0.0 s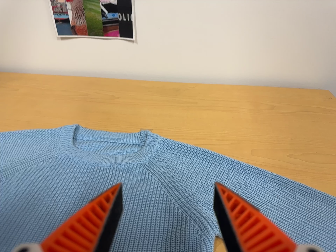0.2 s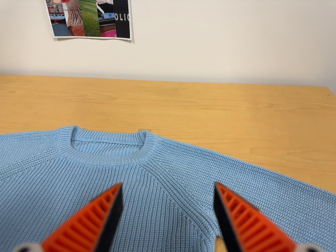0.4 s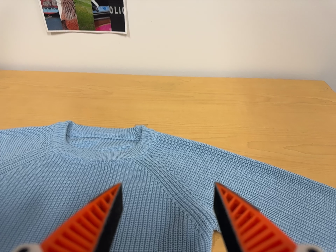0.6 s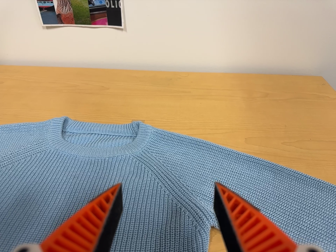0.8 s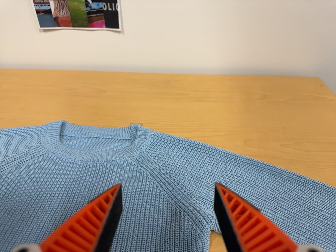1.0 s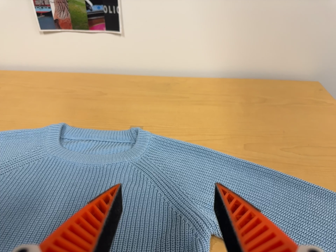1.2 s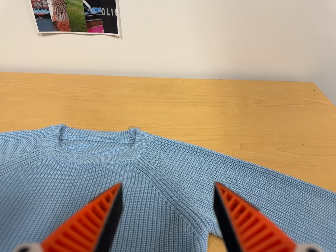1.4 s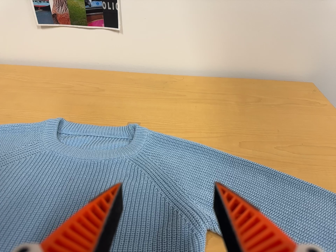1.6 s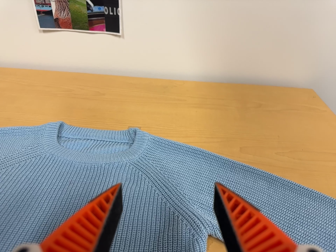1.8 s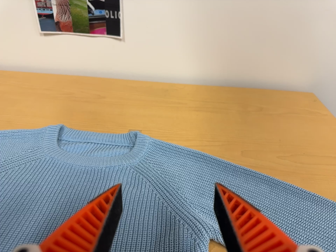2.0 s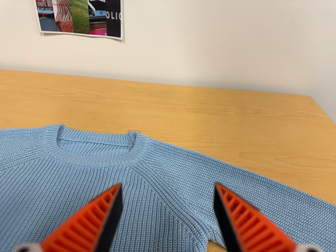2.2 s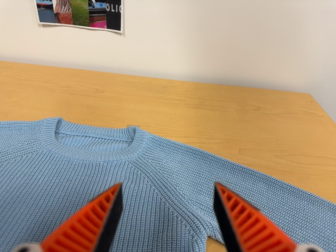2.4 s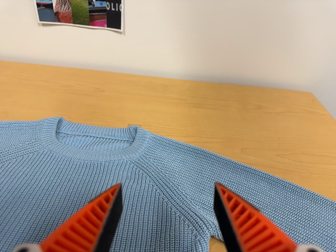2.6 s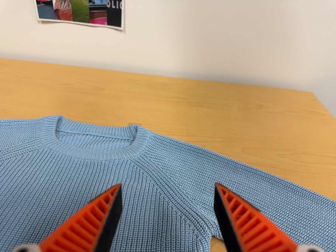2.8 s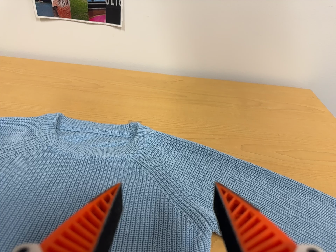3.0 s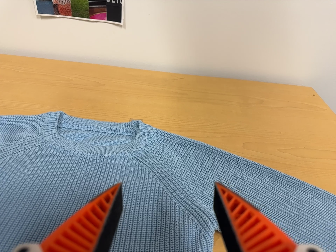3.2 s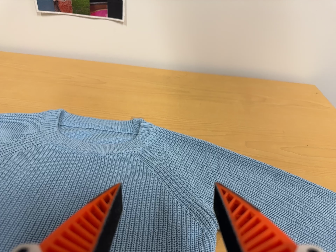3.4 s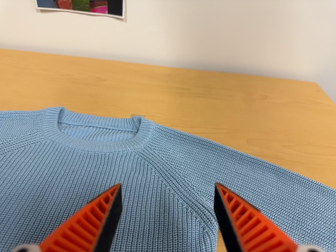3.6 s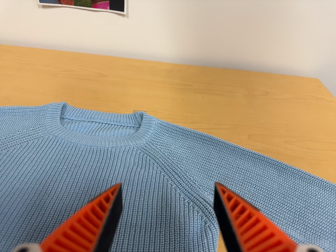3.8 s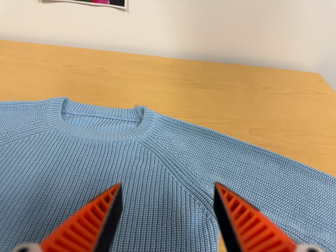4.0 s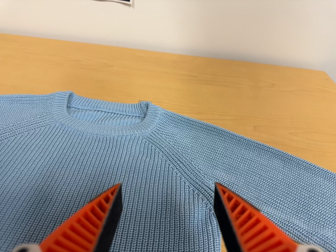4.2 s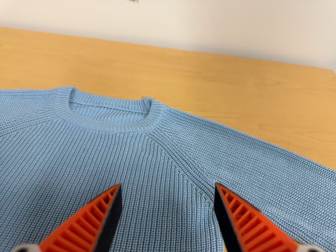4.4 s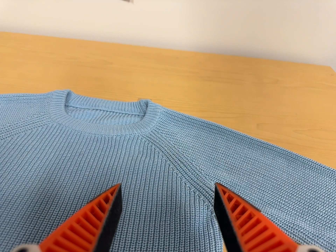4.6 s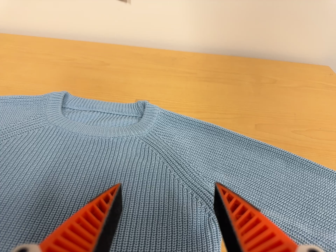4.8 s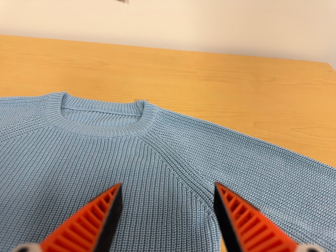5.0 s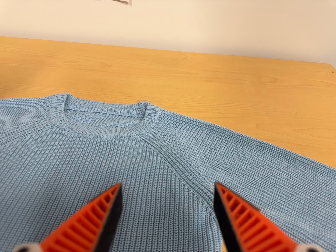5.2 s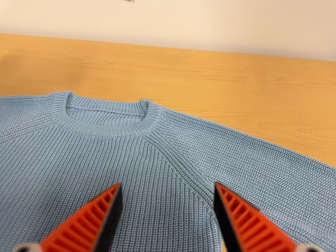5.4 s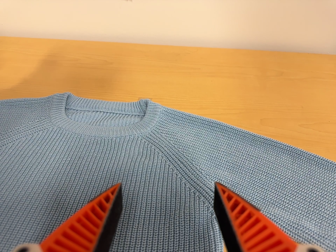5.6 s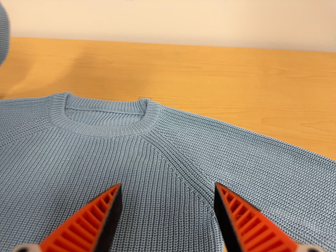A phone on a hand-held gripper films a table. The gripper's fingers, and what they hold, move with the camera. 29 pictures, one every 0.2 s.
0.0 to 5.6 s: The camera travels forward, about 4 cm, so what stands in front looms larger.
The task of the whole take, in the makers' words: left arm across.
The film runs forward here.
